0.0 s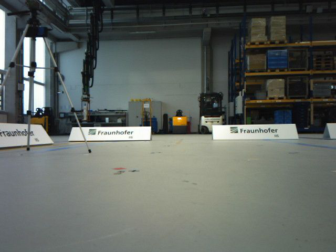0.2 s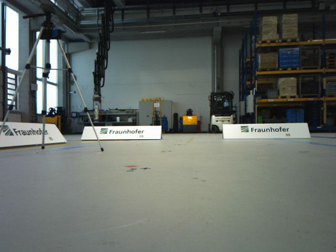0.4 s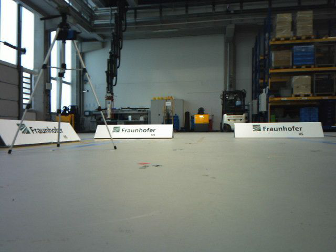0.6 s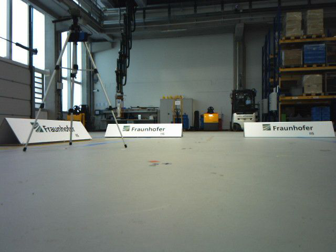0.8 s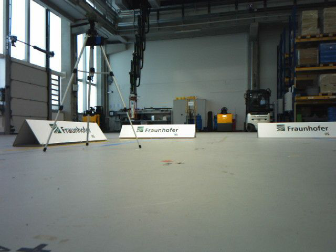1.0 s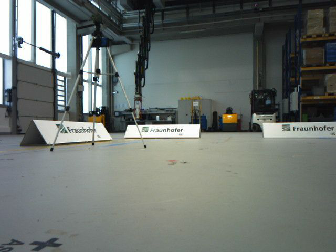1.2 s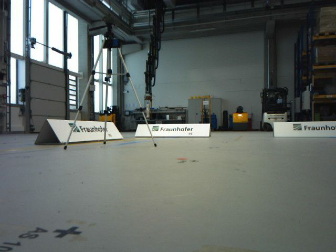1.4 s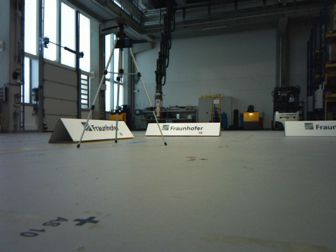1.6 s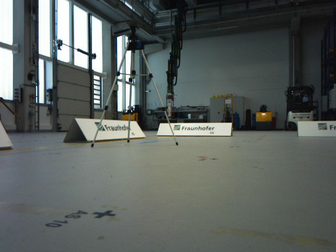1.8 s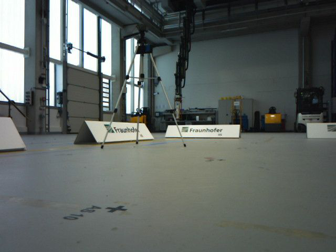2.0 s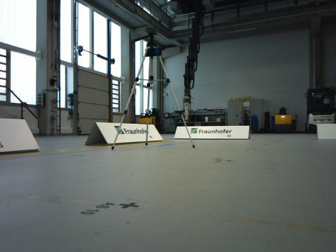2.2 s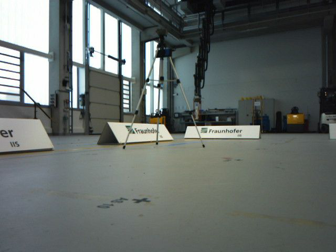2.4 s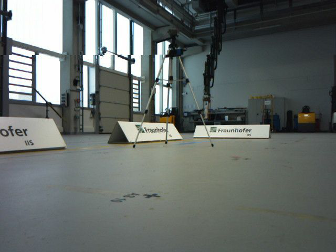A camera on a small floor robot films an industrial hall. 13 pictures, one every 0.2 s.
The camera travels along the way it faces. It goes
backward.
0.0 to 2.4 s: The camera swings to its left by about 25 degrees, and the scene slides to the right. It travels backward, about 0.5 m, so what stands in front gets smaller.
The film runs backward here.
